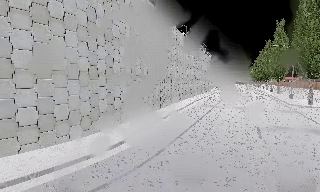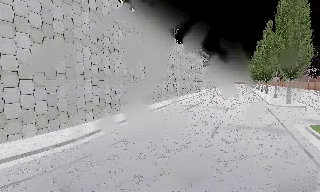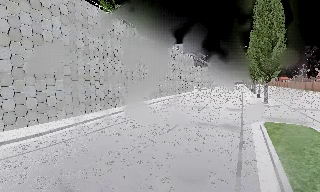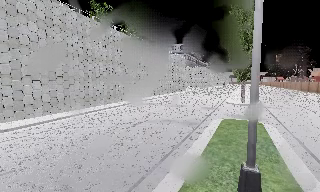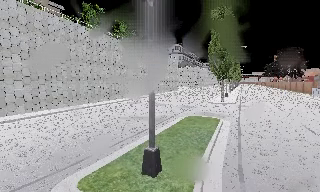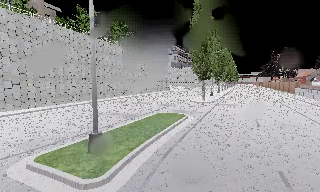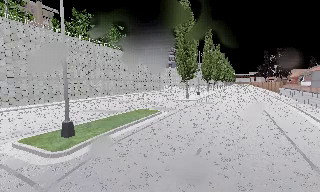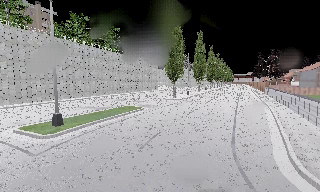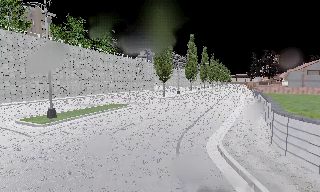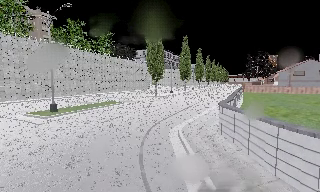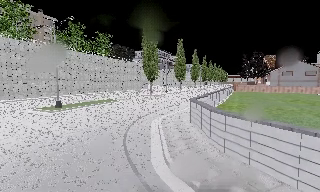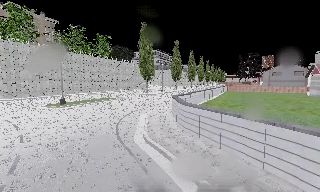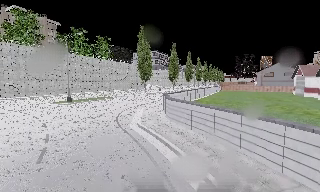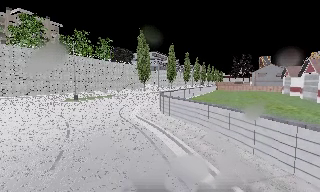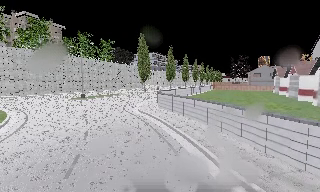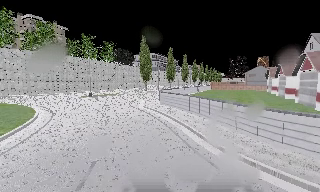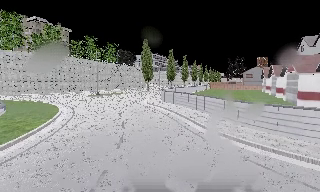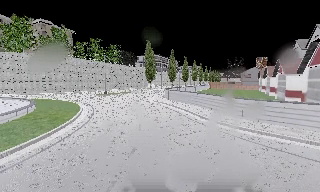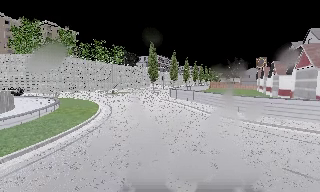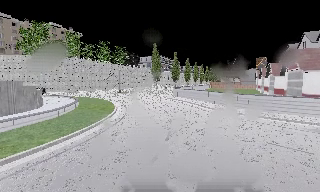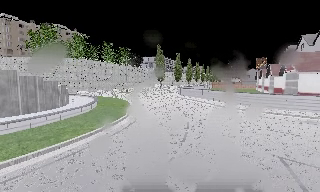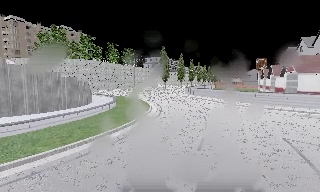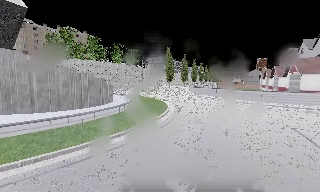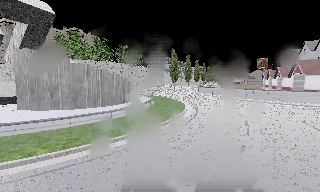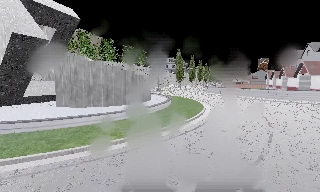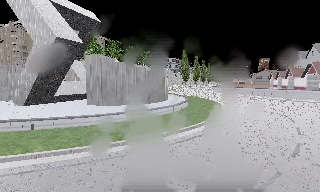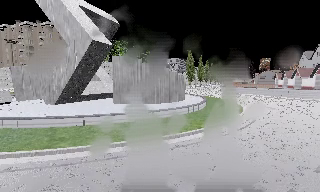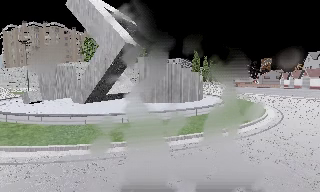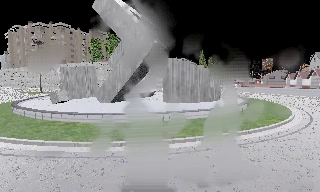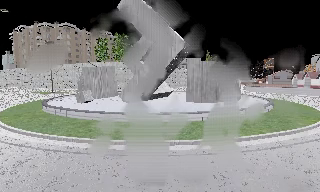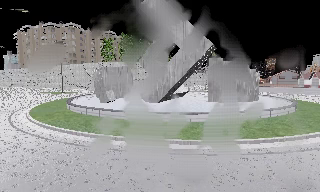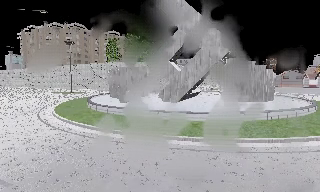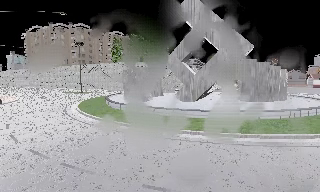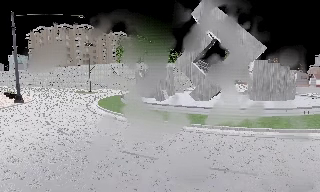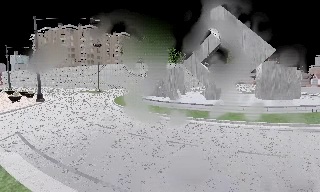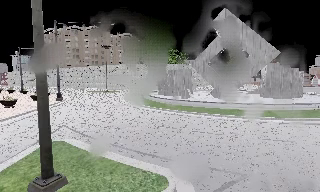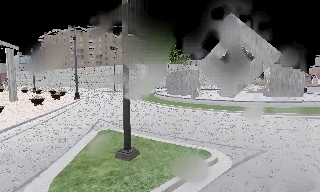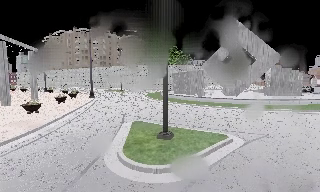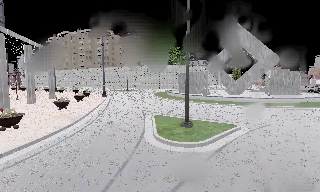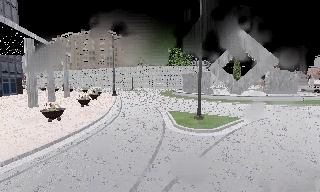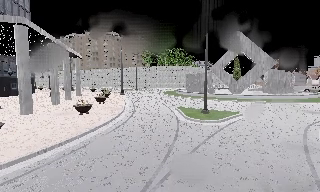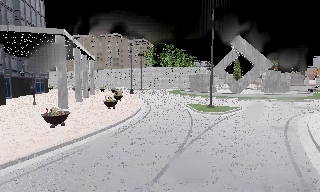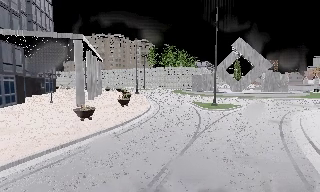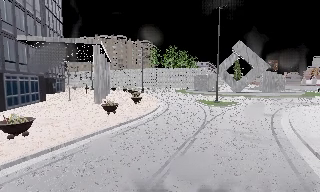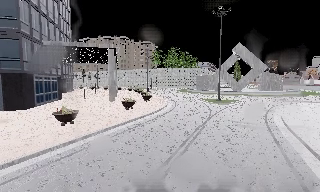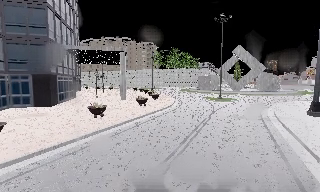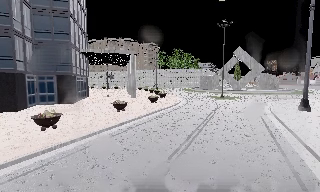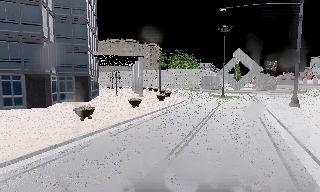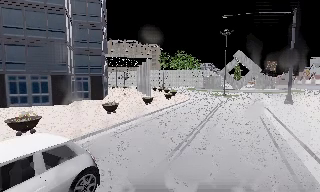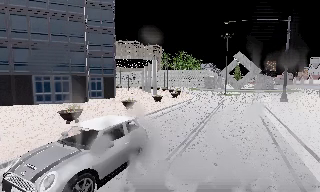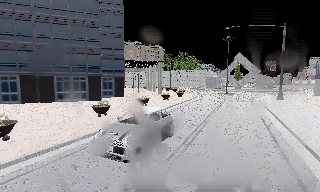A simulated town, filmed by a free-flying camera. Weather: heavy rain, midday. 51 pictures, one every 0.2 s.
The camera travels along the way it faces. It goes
backward.
0.0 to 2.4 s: The camera travels to its right and backward, about 25 m, so close, fixed things drift to the left.
2.4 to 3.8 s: The camera travels backward, about 17 m, so what stands in front gets smaller.
3.8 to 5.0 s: The camera travels to its left and backward, about 15 m, so close, fixed things drift to the right.
5.0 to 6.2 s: The camera travels to its left, about 14 m, so close, fixed things drift to the right.
6.2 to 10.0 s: The camera travels backward and to its left, about 40 m, so what stands in front gets smaller.
The film runs backward here.
